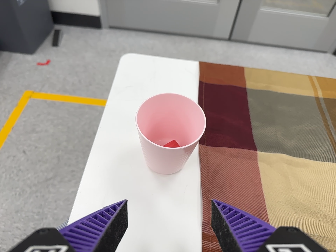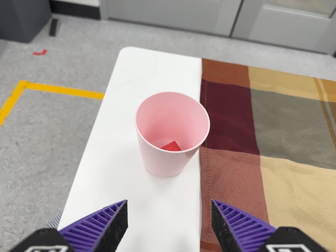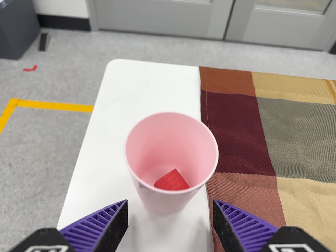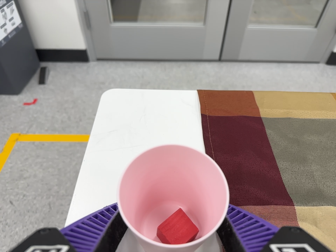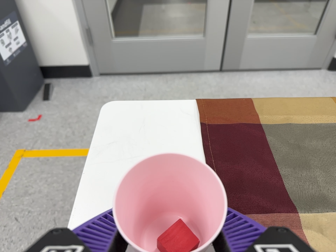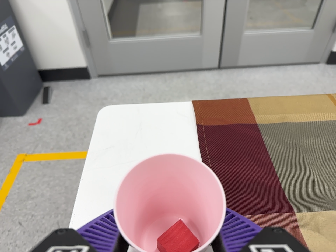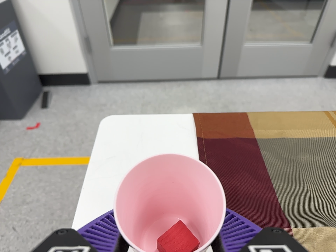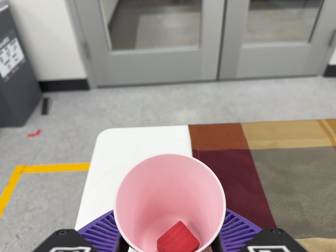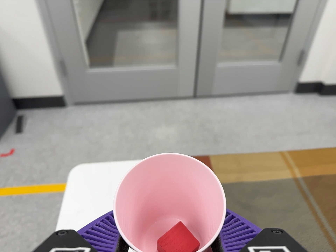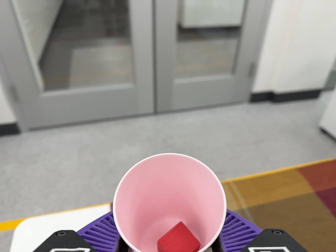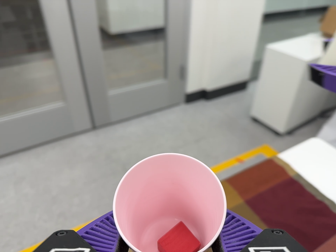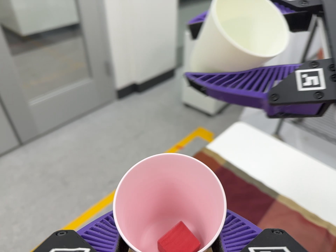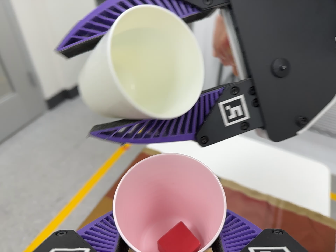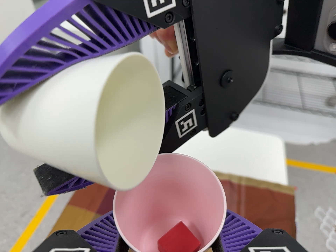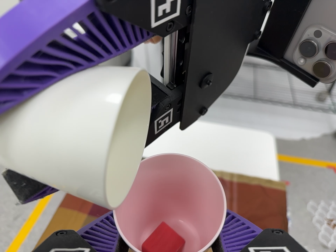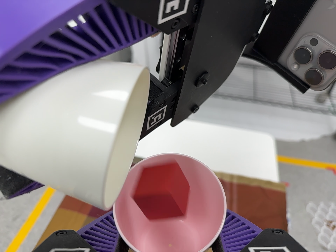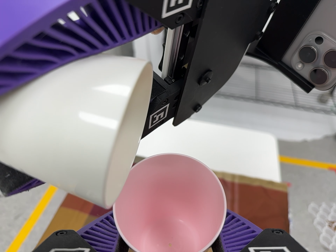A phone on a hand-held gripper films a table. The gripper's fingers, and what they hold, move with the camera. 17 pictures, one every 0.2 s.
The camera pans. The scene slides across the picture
to the left.
The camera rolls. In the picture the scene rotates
counterclockwise.
0.0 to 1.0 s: The camera travels forward and toward the top of its view, about 12 cm, so what stands in front looms larger. It rolls about its line of sight by about 10 degrees, and the scene rotates counterclockwise.
1.0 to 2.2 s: The camera pans to its right by about 40 degrees. It travels toward the top of its view and to its right, about 24 cm, so close, fixed things drift downward. It rolls about its line of sight by about 25 degrees, and the scene rotates counterclockwise.
2.2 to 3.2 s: The scene slides to the left, as the camera pans about 20 degrees to its right. It rolls about its line of sight by about 20 degrees, and the scene rotates counterclockwise.
The film runs backward here.
